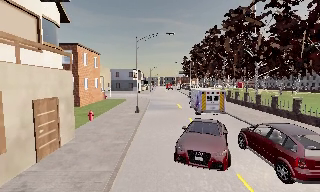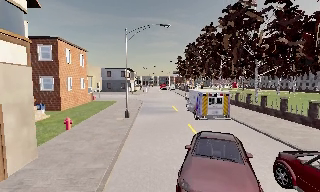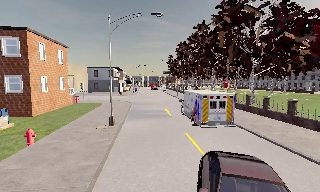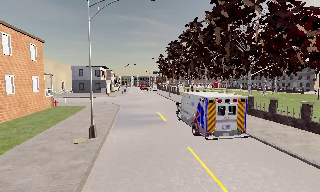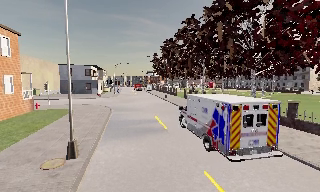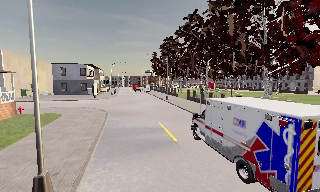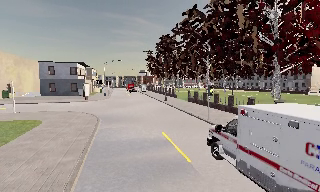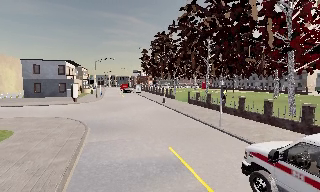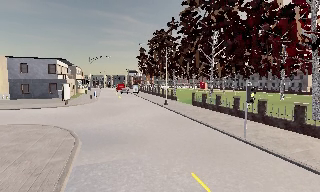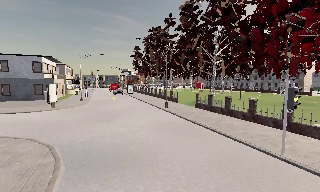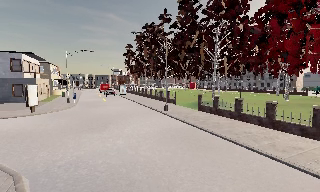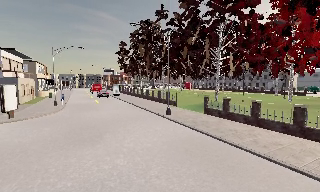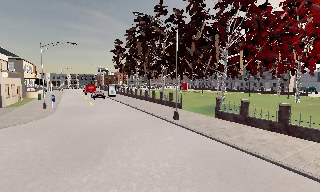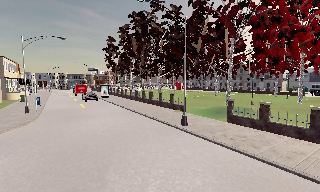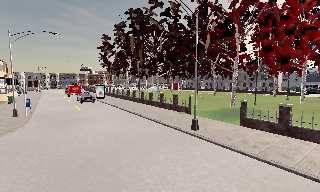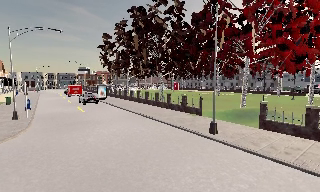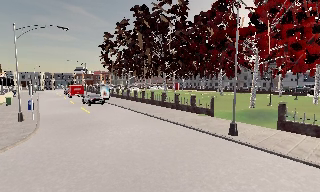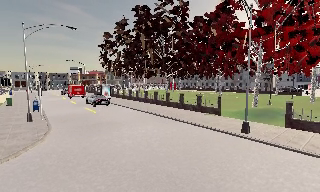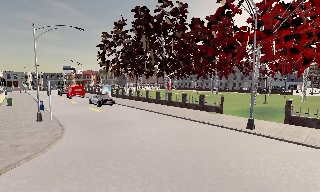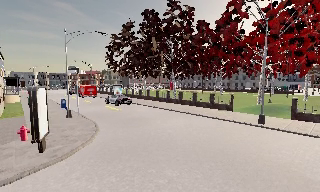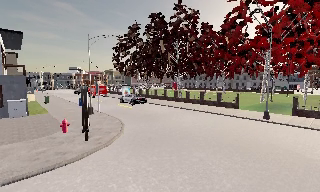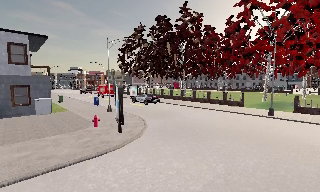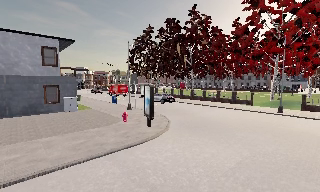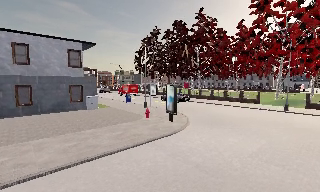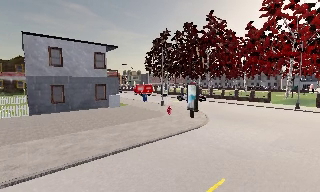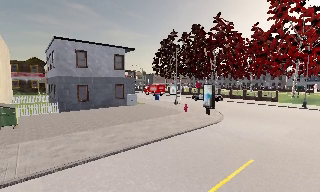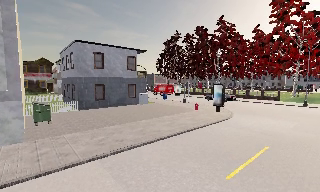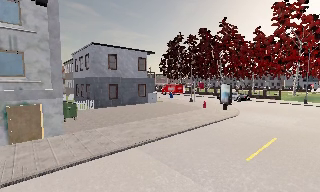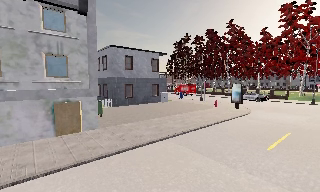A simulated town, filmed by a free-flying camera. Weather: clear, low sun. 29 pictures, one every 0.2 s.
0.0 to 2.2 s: The camera pans to its right, which is clockwise from overhead, by about 25 degrees. It travels forward, about 25 m, so what stands in front looms larger.
2.2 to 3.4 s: The camera pans to its right, which is clockwise from overhead, by about 10 degrees. It travels to its left and forward, about 9 m, so close, fixed things drift to the right. It loses speed.
3.4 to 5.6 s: The camera travels to its left and backward, about 20 m, so close, fixed things drift to the right.
The film runs backward here.
